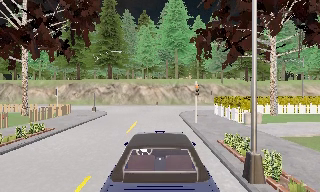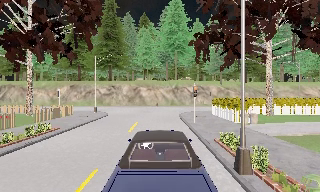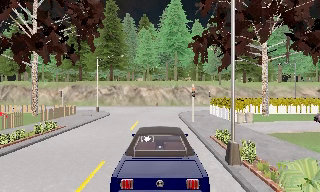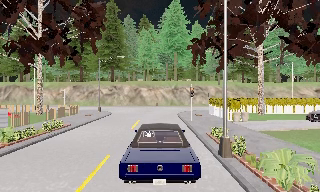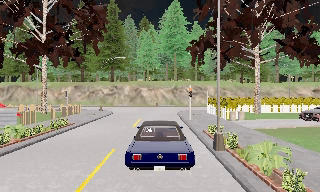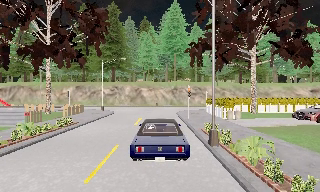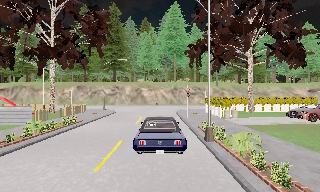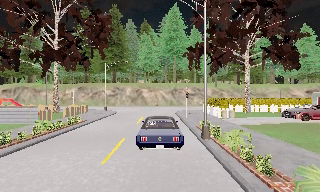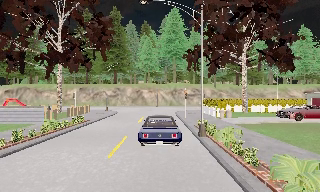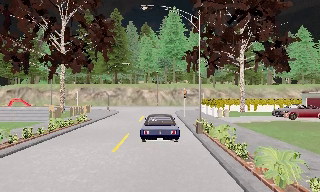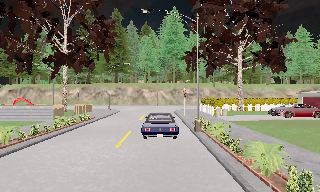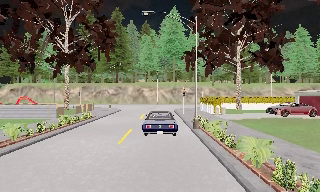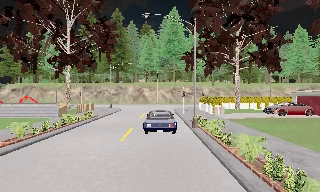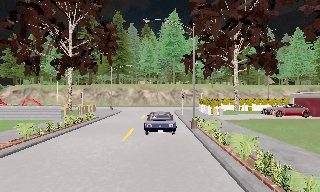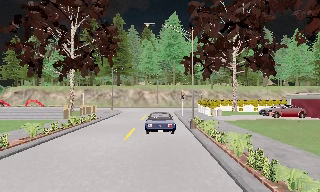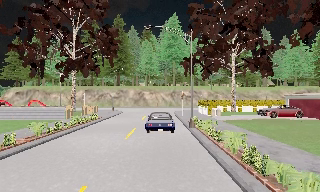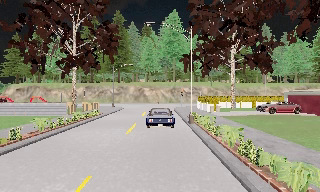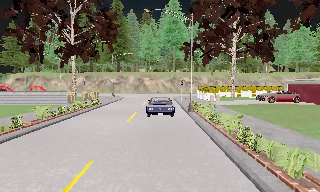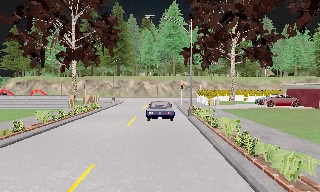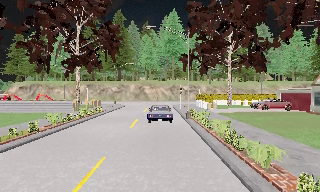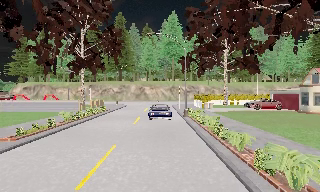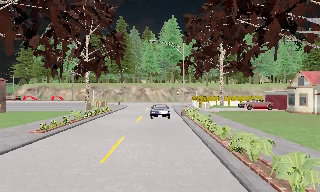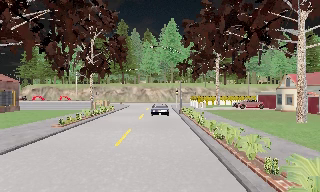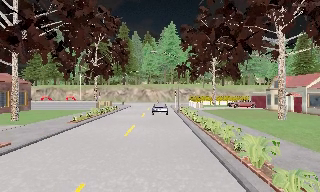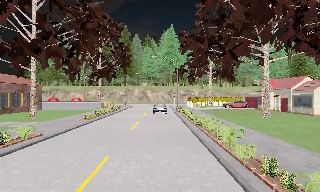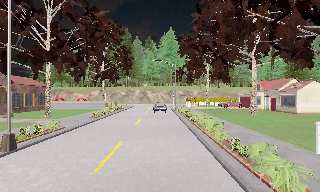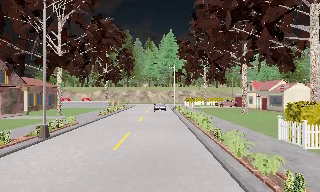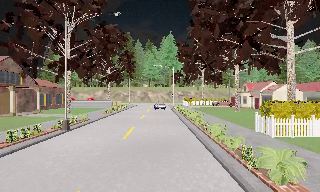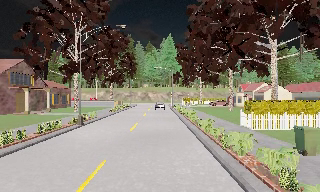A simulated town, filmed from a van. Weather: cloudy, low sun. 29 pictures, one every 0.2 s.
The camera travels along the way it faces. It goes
backward.
0.0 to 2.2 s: The camera travels backward, about 7 m, so what stands in front gets smaller.
2.2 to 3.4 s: The camera travels backward, about 2 m, so what stands in front gets smaller. It loses speed.
3.4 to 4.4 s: The camera travels backward, about 6 m, so what stands in front gets smaller. It gains speed.
4.4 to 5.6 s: The camera travels backward, about 12 m, so what stands in front gets smaller.
The film runs backward here.
